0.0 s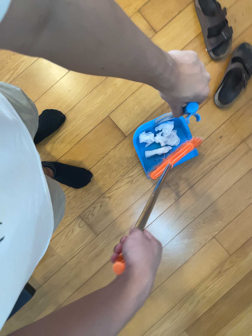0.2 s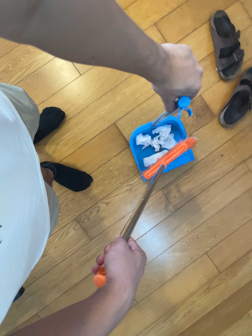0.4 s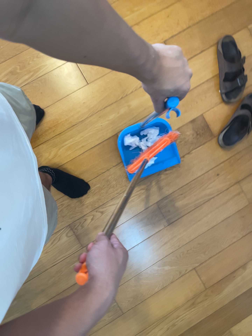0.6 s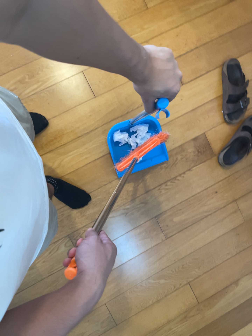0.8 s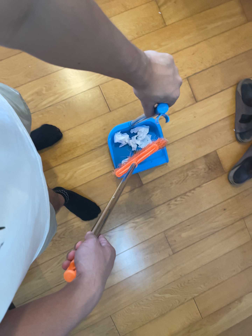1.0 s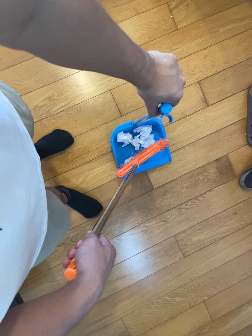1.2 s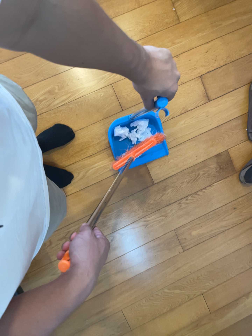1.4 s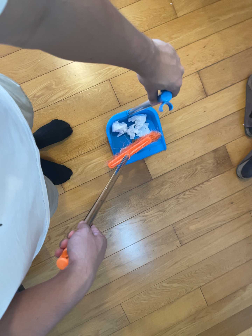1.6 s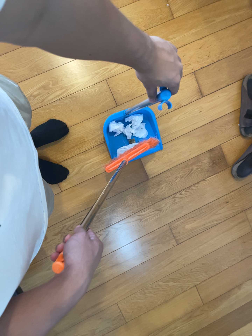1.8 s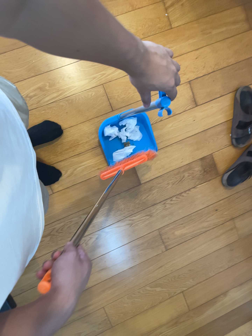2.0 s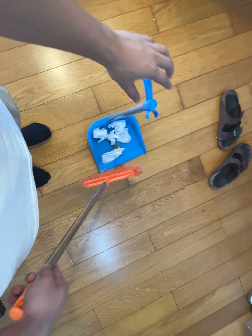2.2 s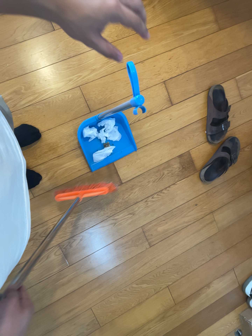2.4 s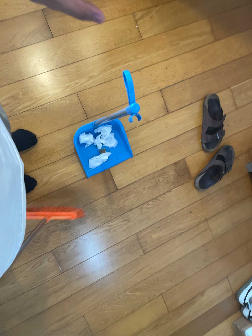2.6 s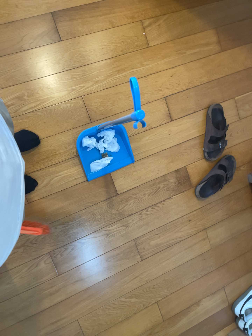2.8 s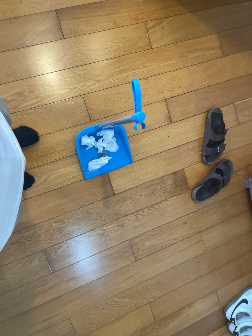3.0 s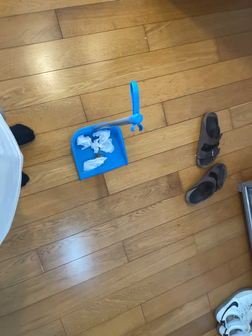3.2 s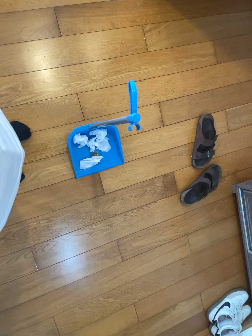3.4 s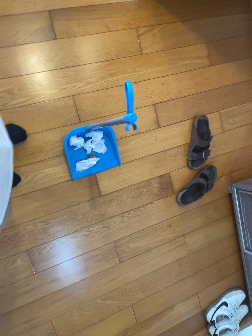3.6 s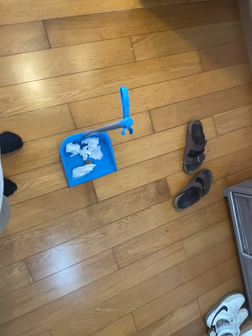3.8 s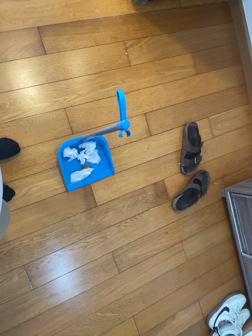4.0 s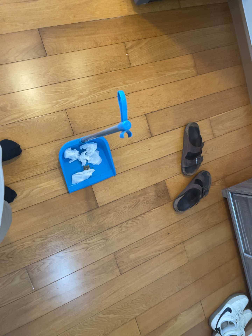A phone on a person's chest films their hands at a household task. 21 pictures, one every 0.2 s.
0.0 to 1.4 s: The camera travels toward the top of its view and to its left, about 34 cm, so close, fixed things drift downward. It rolls about its line of sight by about 15 degrees, and the scene rotates clockwise.
1.4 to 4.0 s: The camera swings to its right by about 15 degrees, and the scene slides to the left. It travels backward, about 8 cm, so what stands in front gets smaller.
The film runs forward here.
